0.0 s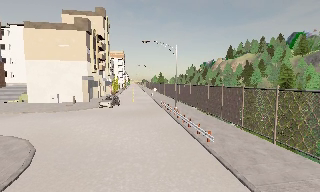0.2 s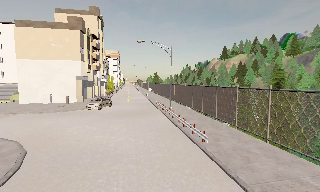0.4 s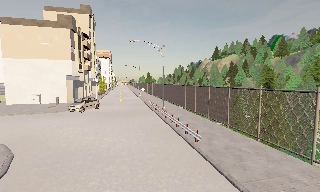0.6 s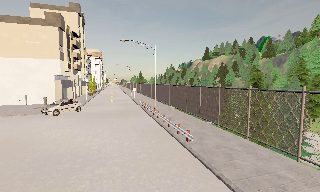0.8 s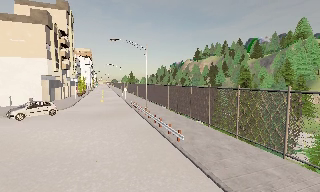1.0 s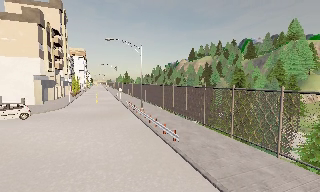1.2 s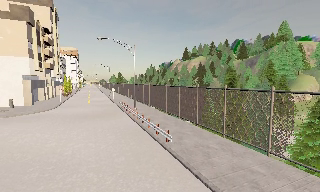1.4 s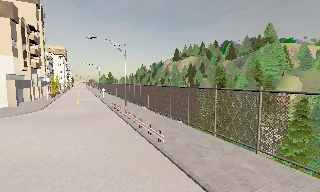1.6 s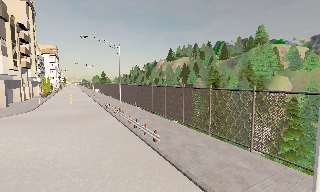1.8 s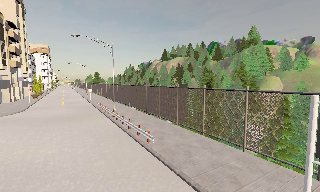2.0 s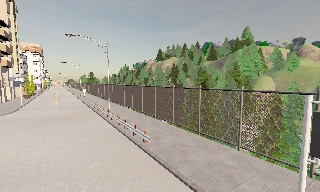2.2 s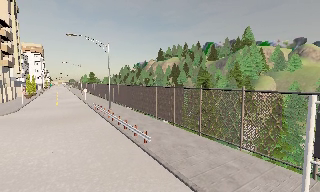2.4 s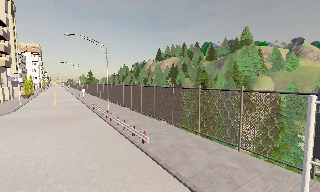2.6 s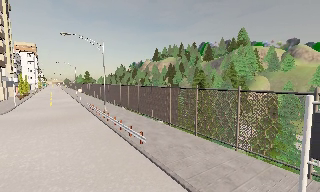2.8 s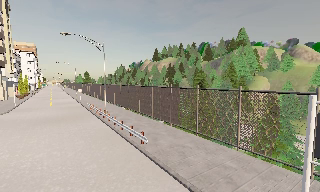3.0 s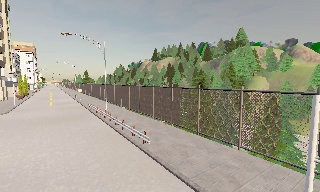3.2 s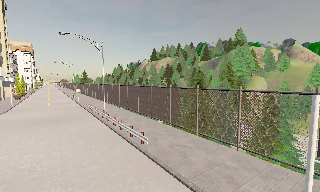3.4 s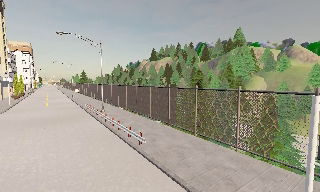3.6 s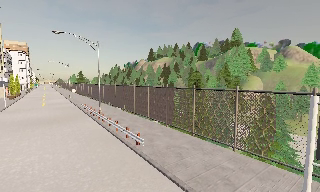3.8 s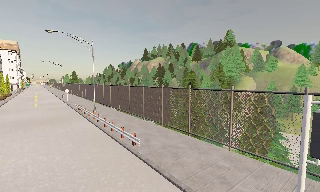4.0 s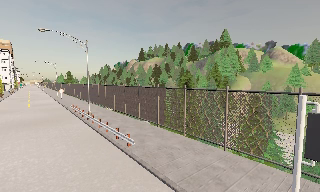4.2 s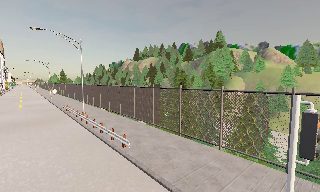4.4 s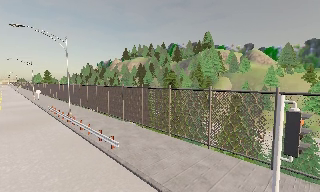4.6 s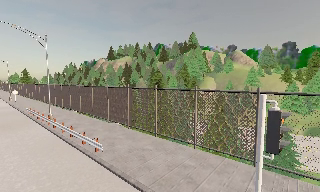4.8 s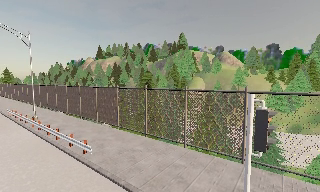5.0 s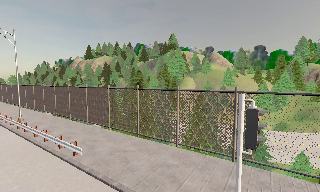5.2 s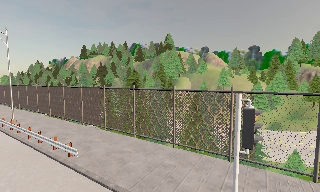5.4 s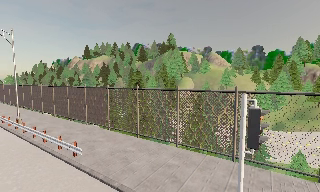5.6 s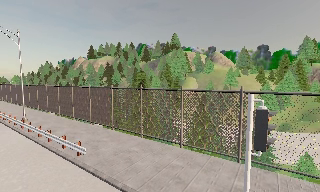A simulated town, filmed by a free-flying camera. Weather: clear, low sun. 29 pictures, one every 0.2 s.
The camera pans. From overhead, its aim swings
clockwise.
The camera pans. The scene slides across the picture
to the left.
0.0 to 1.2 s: The camera swings to its right by about 15 degrees, and the scene slides to the left.
1.2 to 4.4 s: The camera pans to its right, which is clockwise from overhead, by about 20 degrees. It travels forward, about 0.5 m, so what stands in front looms larger.
4.4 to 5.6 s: The scene slides to the left, as the camera pans about 10 degrees to its right.
The film runs forward here.
